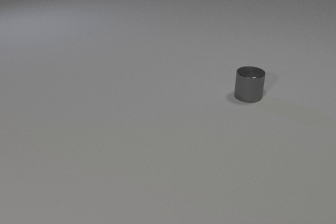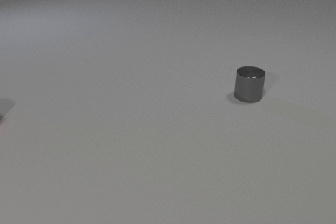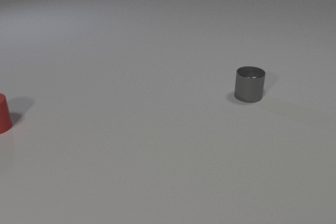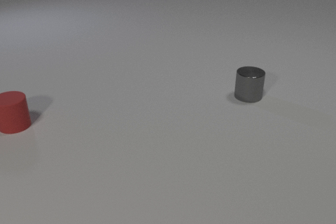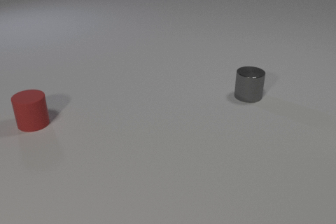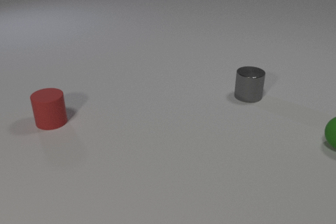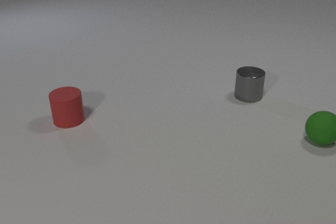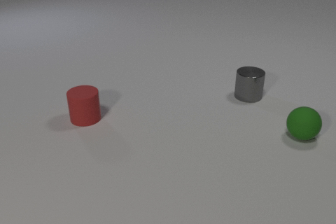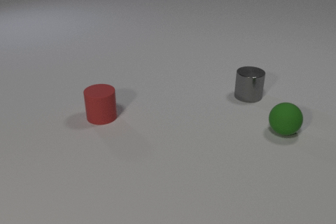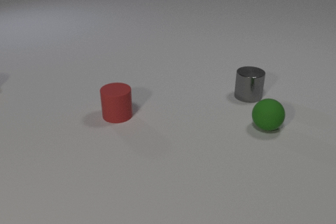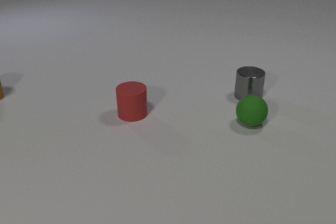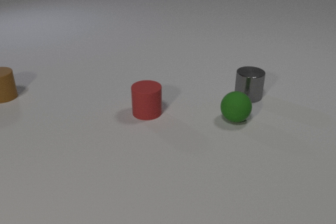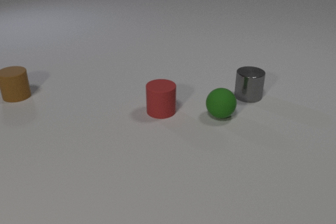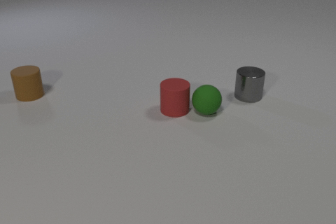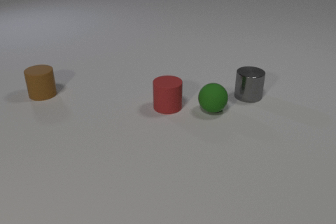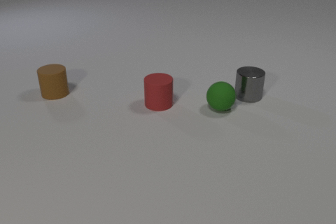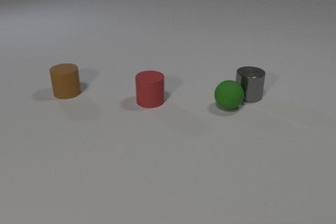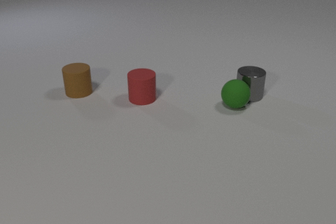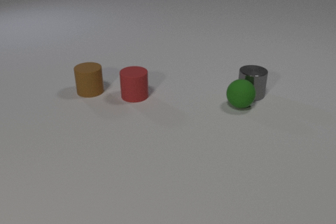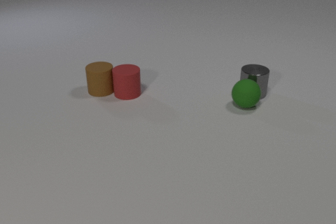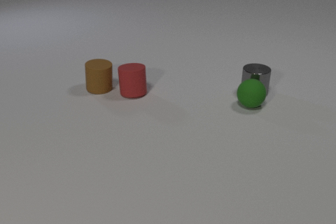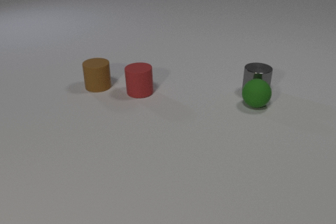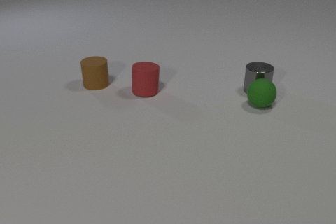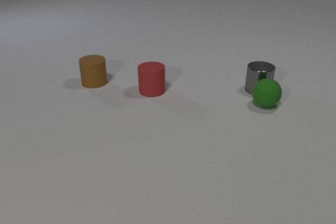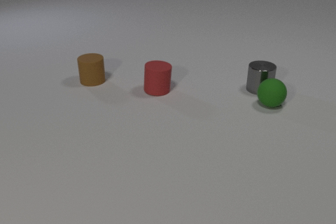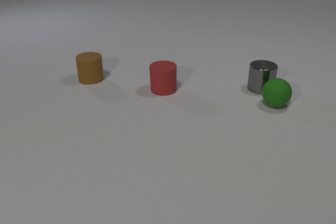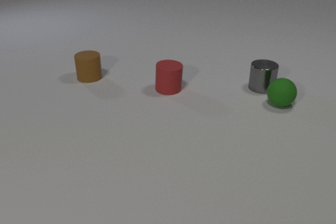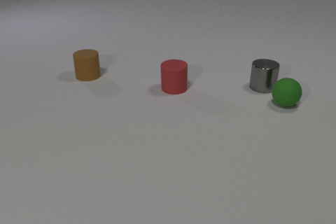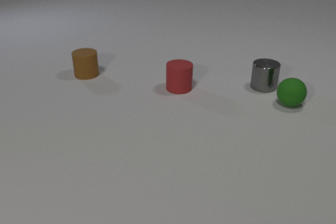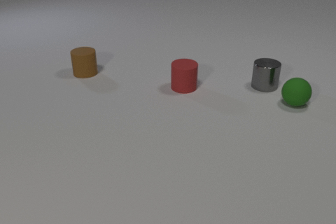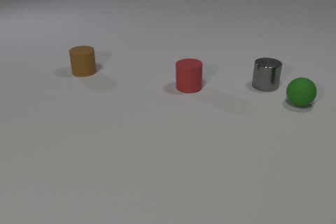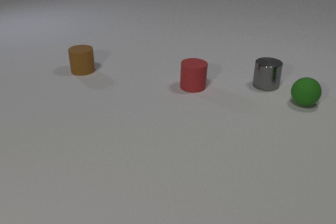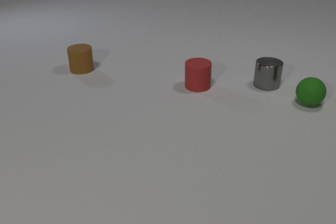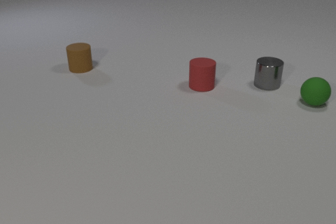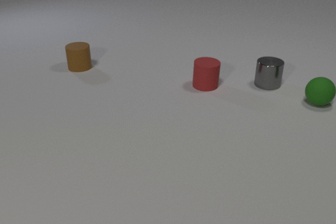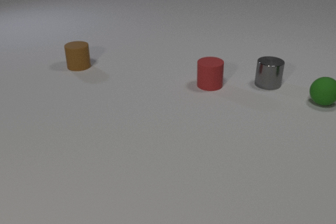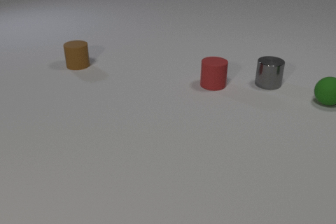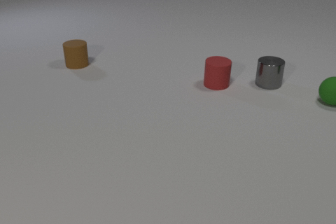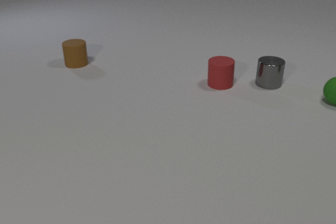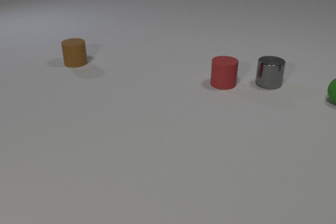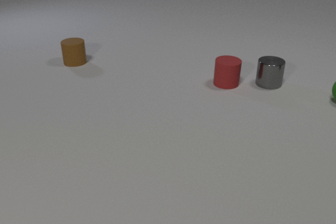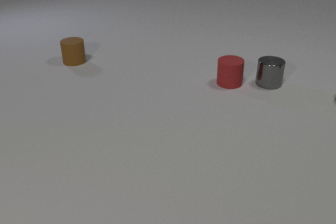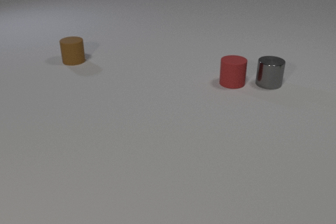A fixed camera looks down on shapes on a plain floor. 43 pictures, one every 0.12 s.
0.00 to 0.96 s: The green rubber sphere comes in at the right edge, rolls to the left. The red rubber cylinder comes in at the left edge, slides to the right.
0.96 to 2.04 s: The green rubber sphere rolls to the left and away from the camera. The red rubber cylinder slides to the right and away from the camera. The brown rubber cylinder comes in at the left edge, slides to the right. The green rubber sphere and the red rubber cylinder collide. The green rubber sphere and the gray metal cylinder collide.
2.04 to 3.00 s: The green rubber sphere rolls to the right. The red rubber cylinder slides to the right and away from the camera. The brown rubber cylinder slides away from the camera and to the right. The gray metal cylinder slides away from the camera and to the right. The red rubber cylinder and the brown rubber cylinder collide.
3.00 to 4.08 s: The green rubber sphere rolls to the right and away from the camera. The red rubber cylinder slides to the right. The brown rubber cylinder slides away from the camera. The gray metal cylinder slides away from the camera and to the right.
4.08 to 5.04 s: The green rubber sphere rolls to the right and away from the camera, leaves at the right edge. The red rubber cylinder slides to the right. The brown rubber cylinder slides away from the camera.
How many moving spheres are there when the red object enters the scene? 0.
What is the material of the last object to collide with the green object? metal.
Are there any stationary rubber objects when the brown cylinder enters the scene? no.
